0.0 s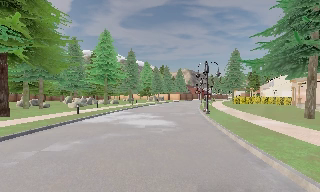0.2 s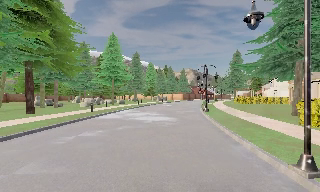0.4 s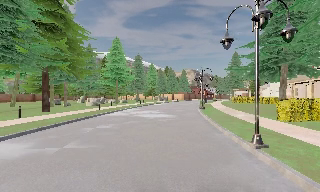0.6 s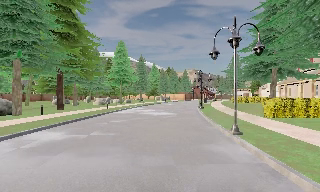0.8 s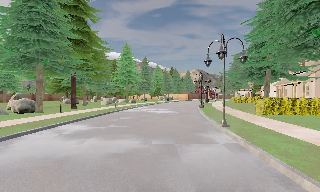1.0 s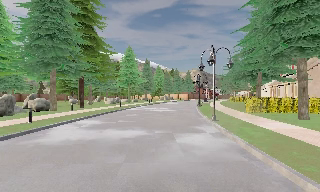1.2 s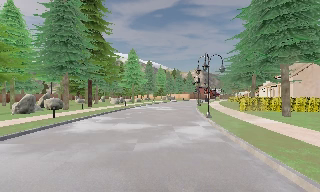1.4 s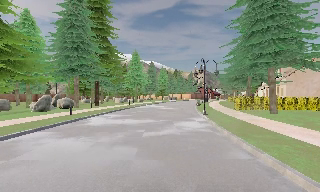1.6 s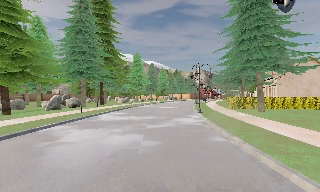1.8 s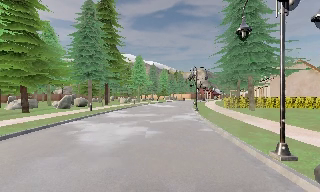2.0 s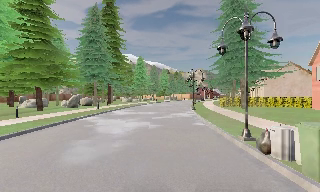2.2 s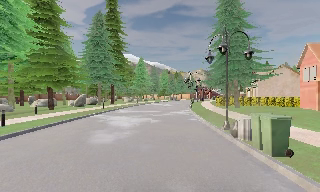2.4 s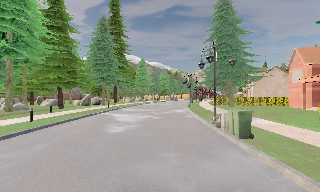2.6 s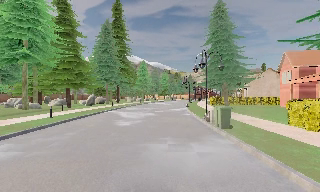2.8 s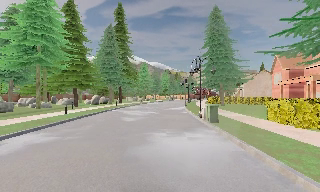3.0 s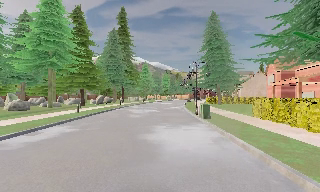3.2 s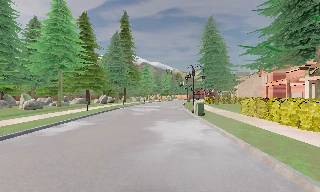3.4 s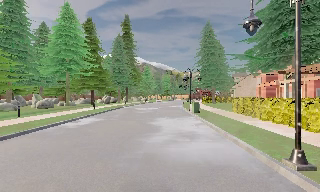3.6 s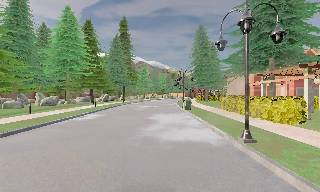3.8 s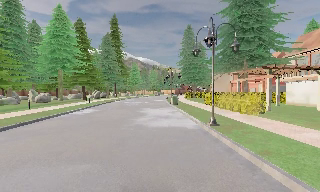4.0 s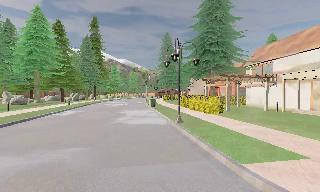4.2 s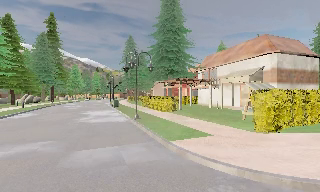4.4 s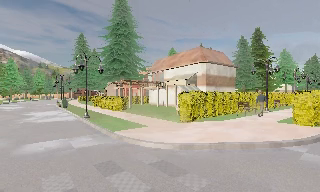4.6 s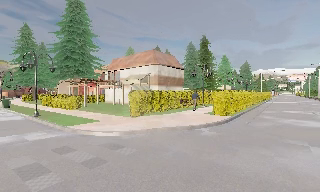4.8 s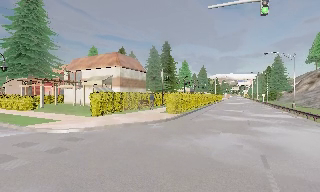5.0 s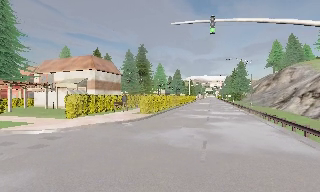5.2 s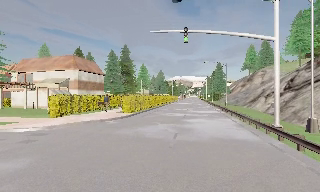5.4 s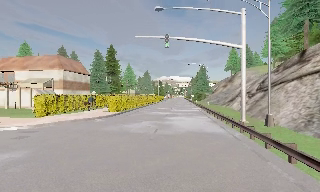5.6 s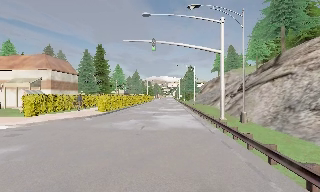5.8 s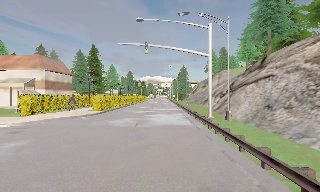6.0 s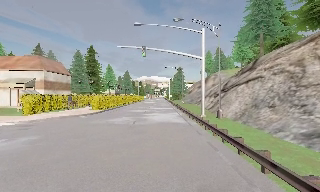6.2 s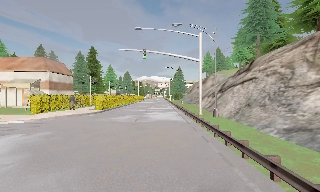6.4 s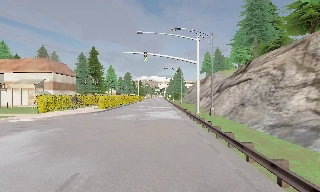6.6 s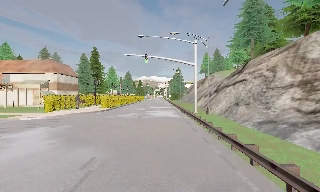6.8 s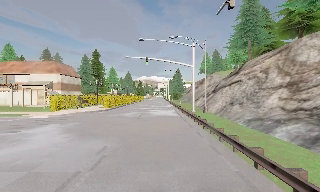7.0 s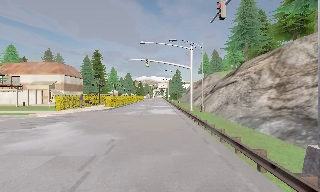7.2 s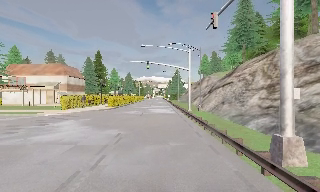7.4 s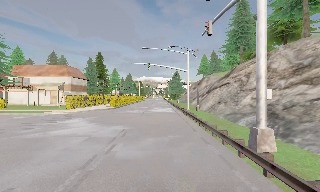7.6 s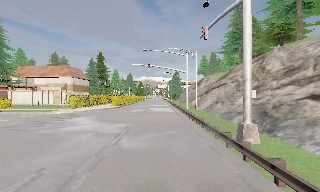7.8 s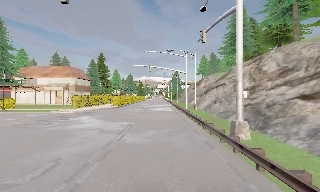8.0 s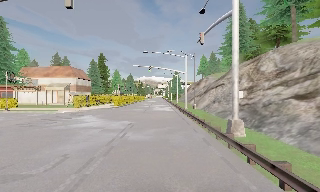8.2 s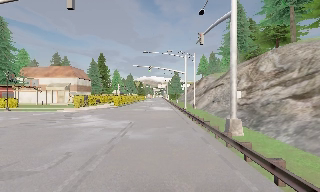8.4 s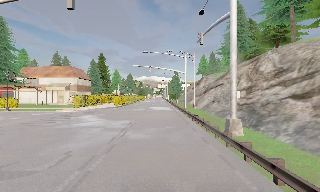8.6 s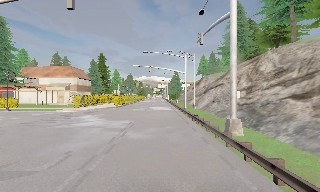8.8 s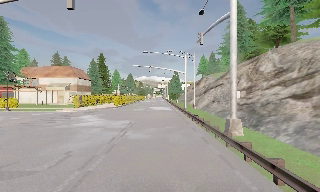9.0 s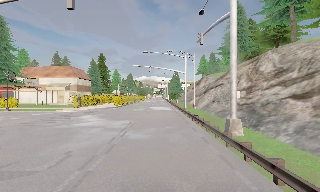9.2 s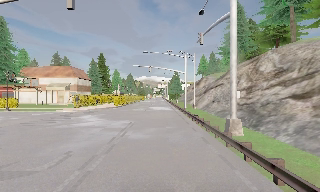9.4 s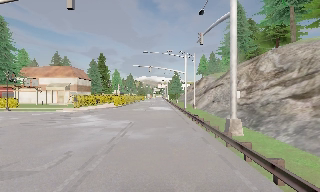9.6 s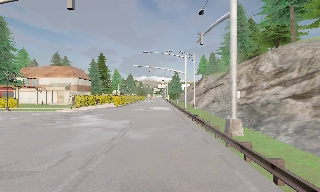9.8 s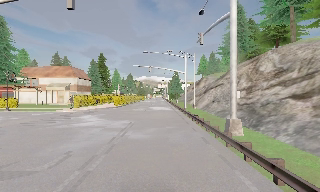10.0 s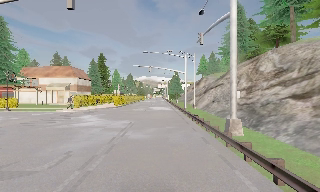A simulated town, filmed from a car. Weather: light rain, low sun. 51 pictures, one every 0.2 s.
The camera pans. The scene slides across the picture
to the left.
The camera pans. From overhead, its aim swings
clockwise.
0.0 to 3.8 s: The camera travels backward, about 35 m, so what stands in front gets smaller.
3.8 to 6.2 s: The scene slides to the left, as the camera pans about 85 degrees to its right. It travels backward, about 16 m. It loses speed.
6.2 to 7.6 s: The camera travels backward, about 7 m, so what stands in front gets smaller.
7.6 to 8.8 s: The camera travels backward, about 1 m, so what stands in front gets smaller. It loses speed.
8.8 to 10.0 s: The camera keeps its place and its aim.
The film runs backward here.
